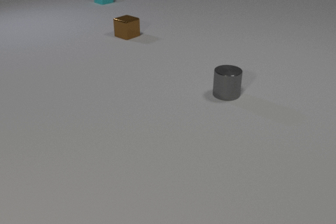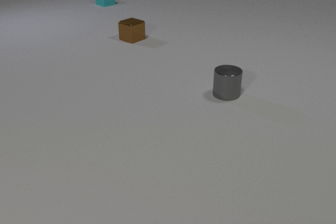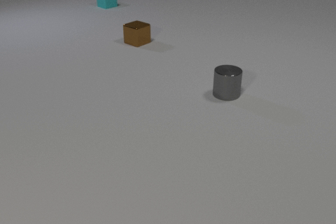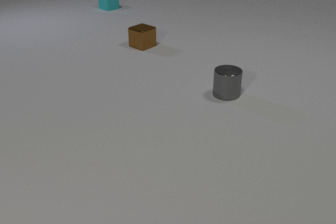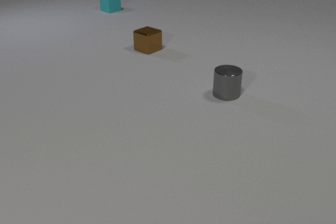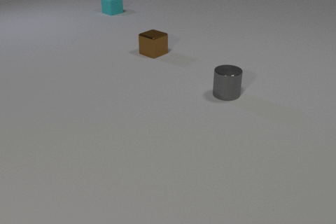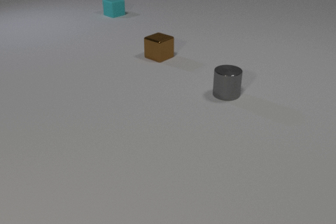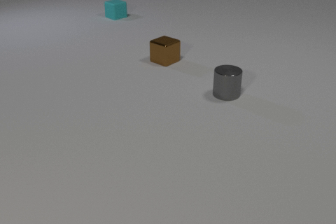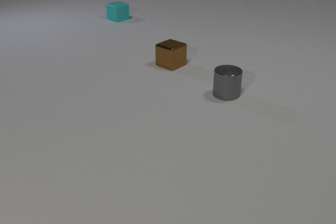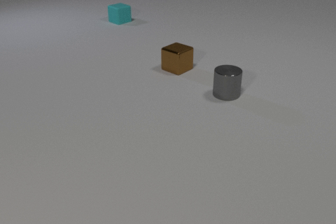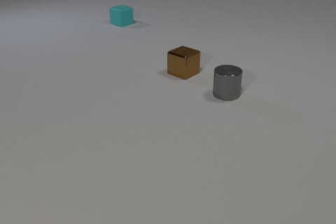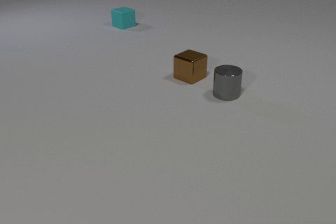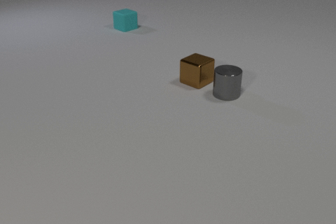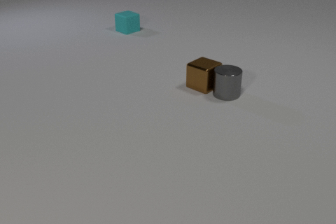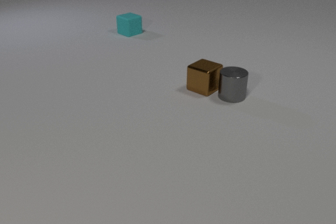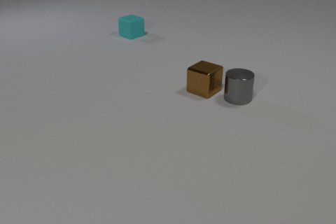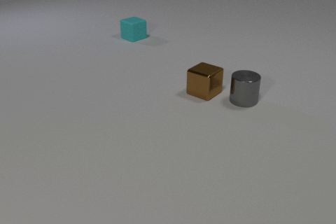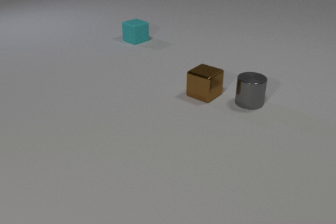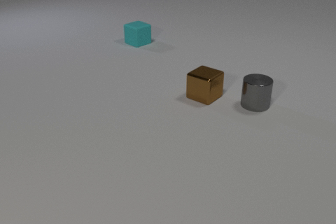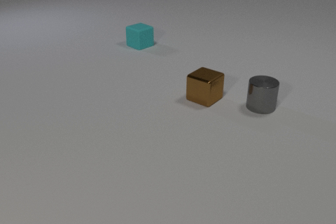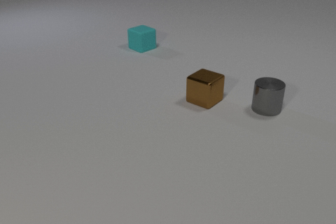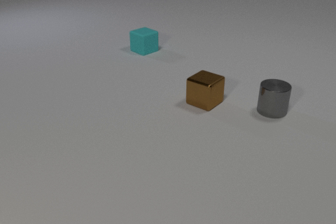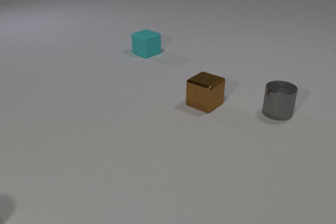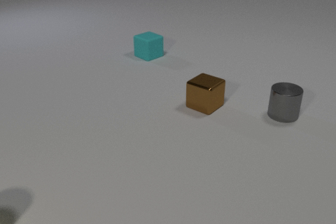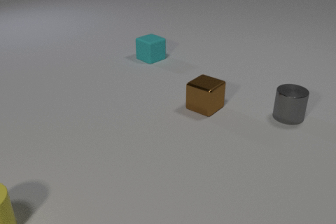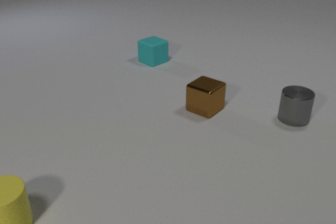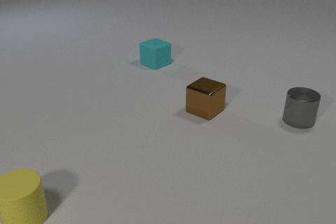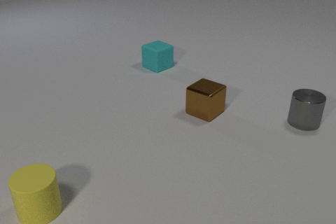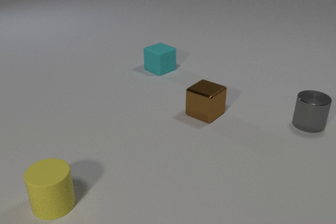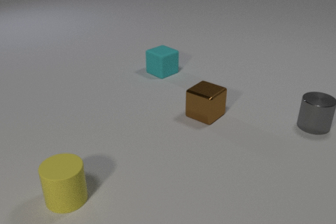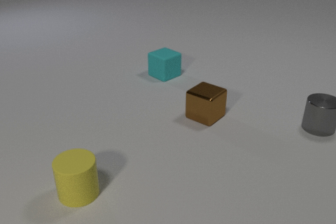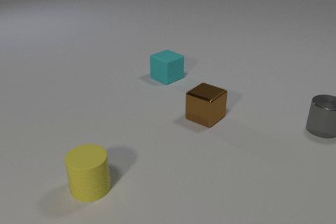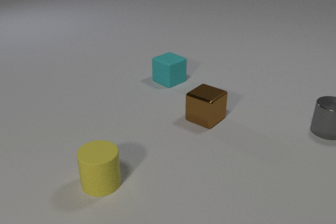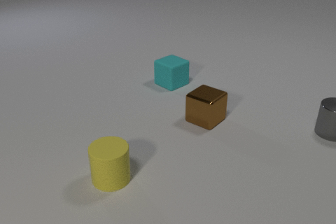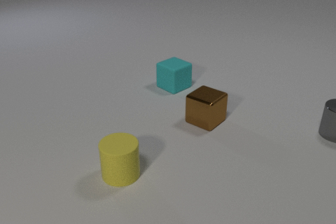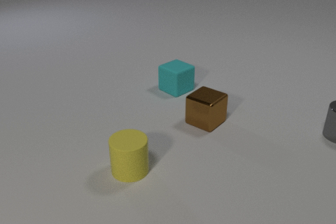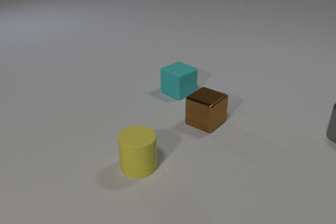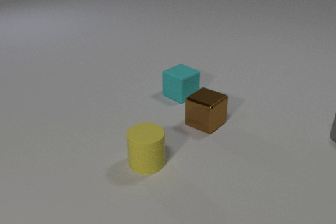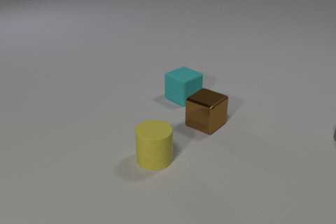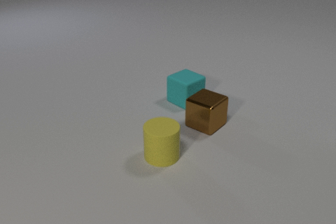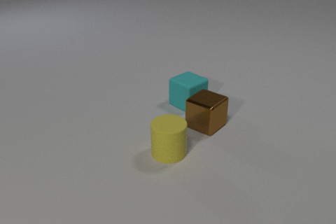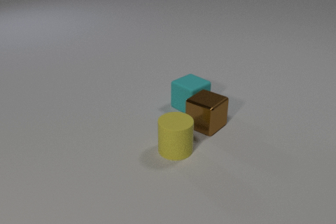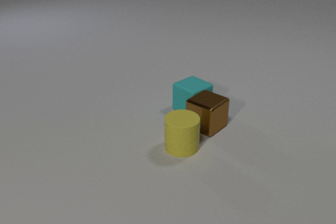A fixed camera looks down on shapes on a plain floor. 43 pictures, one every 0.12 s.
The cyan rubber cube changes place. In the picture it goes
toward the camera.
The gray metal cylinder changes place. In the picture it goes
to the right.
0.00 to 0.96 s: The brown metal cube slides toward the camera and to the right. The cyan rubber cube slides toward the camera.
0.96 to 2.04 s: The brown metal cube slides toward the camera and to the right. The gray metal cylinder slides to the right and toward the camera. The cyan rubber cube slides toward the camera. The brown metal cube and the gray metal cylinder collide.
2.04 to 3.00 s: The brown metal cube slides toward the camera. The gray metal cylinder slides to the right and toward the camera. The cyan rubber cube slides toward the camera. The yellow rubber cylinder comes in at the left edge, slides to the right.
3.00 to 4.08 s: The brown metal cube slides toward the camera. The gray metal cylinder slides to the right. The cyan rubber cube slides toward the camera. The yellow rubber cylinder slides to the right and away from the camera.
4.08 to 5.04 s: The brown metal cube slides toward the camera. The gray metal cylinder slides to the right, leaves at the right edge. The cyan rubber cube slides toward the camera. The yellow rubber cylinder slides to the right and away from the camera. The brown metal cube and the cyan rubber cube collide.
How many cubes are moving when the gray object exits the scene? 2.
How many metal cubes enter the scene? 0.
How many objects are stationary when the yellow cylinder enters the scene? 0.
